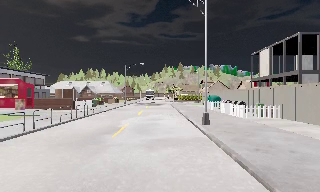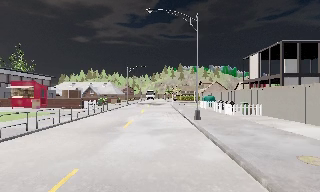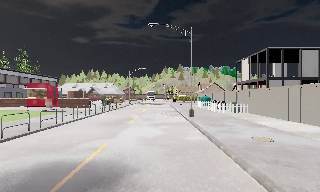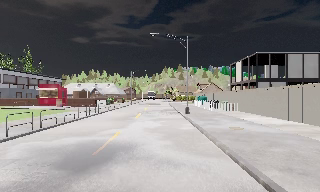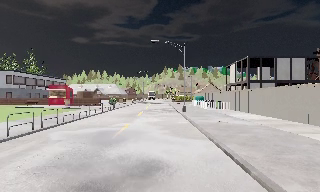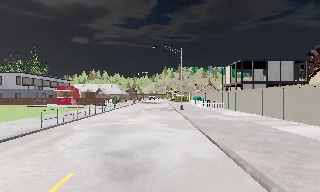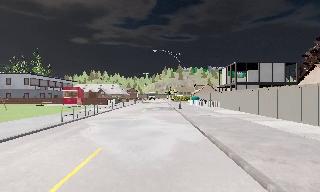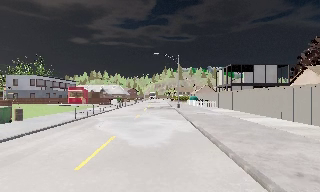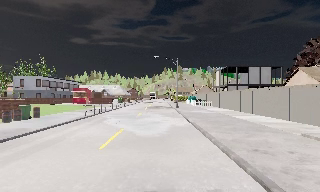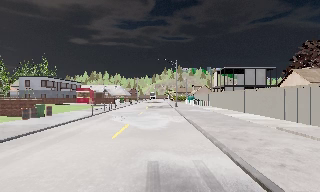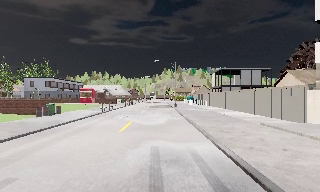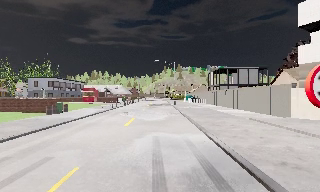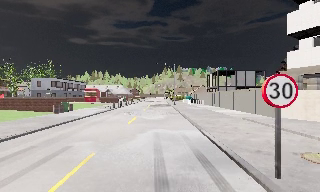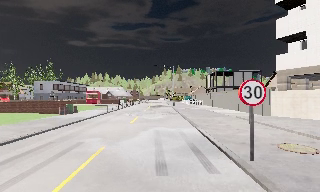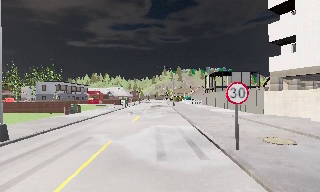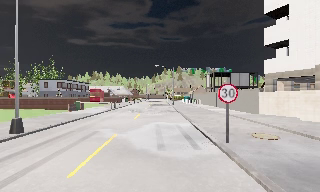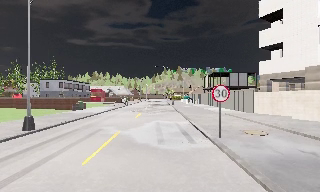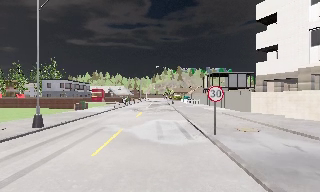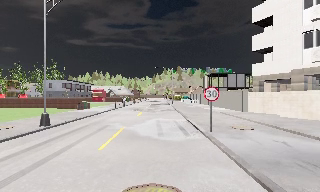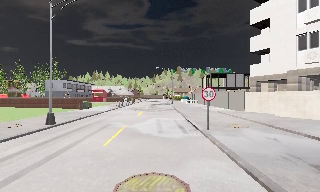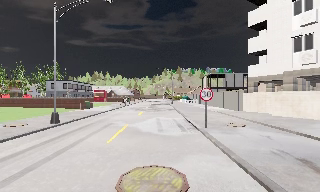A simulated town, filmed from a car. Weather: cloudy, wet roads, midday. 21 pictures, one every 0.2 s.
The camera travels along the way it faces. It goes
backward.
0.0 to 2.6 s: The camera travels backward, about 20 m, so what stands in front gets smaller. It loses speed.
2.6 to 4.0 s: The camera travels backward, about 4 m, so what stands in front gets smaller. It loses speed.
The film runs backward here.
